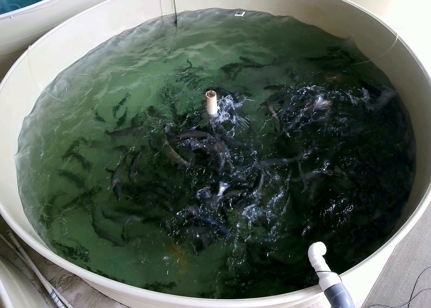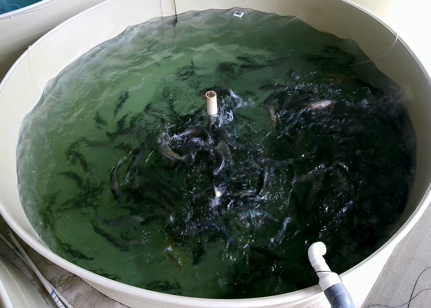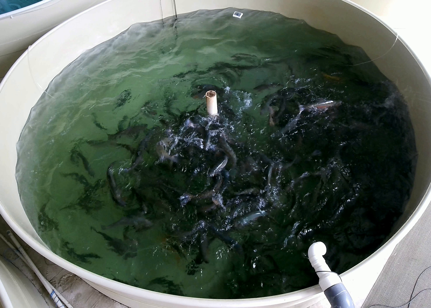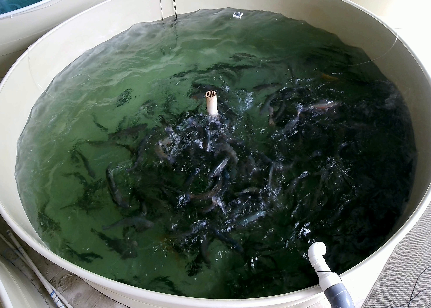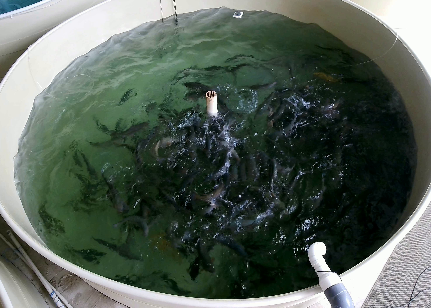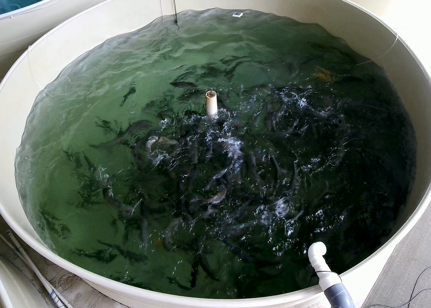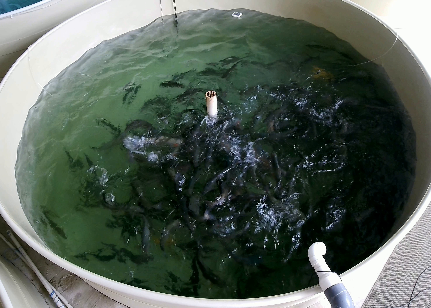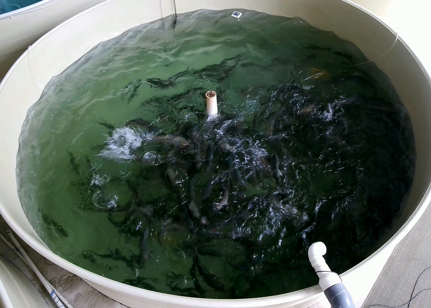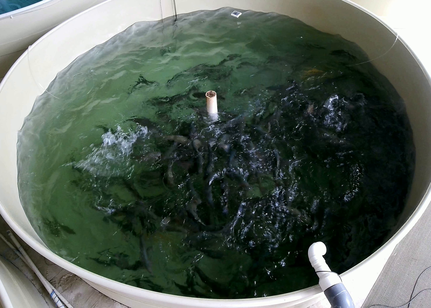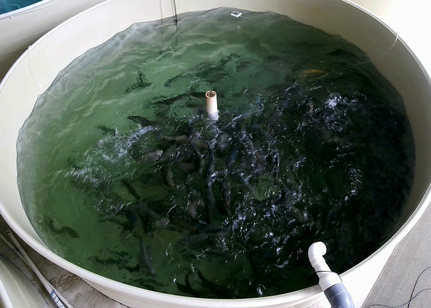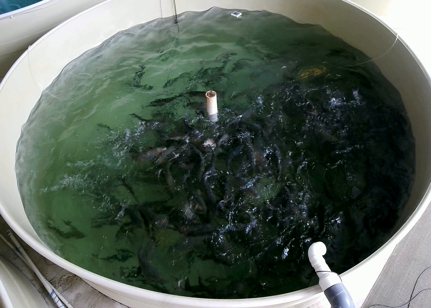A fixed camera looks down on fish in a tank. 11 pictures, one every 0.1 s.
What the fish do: Strong feeding.
